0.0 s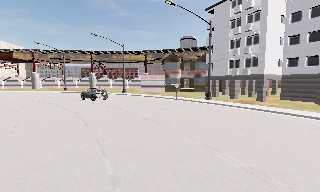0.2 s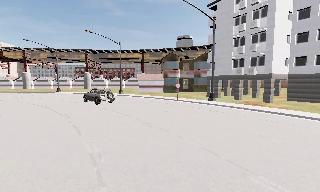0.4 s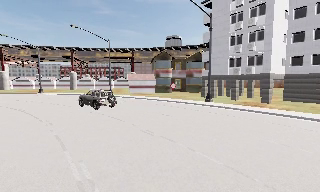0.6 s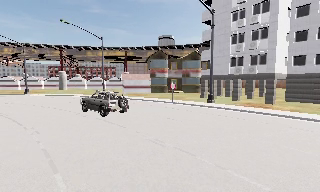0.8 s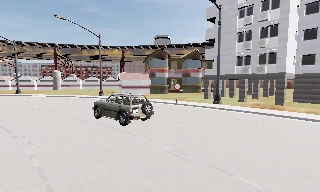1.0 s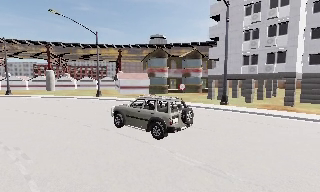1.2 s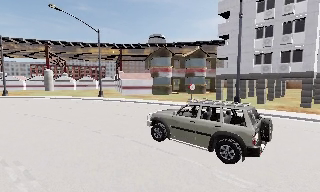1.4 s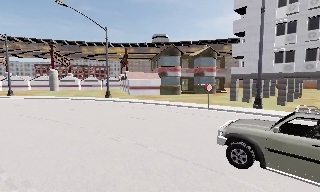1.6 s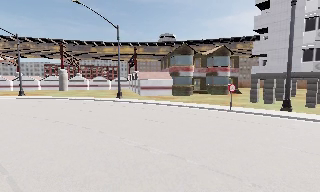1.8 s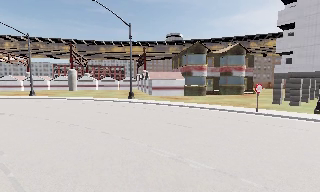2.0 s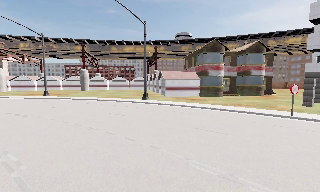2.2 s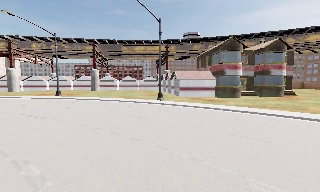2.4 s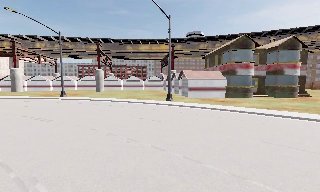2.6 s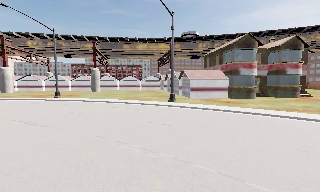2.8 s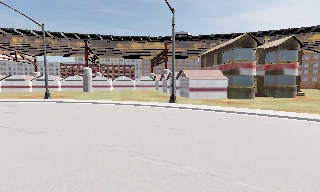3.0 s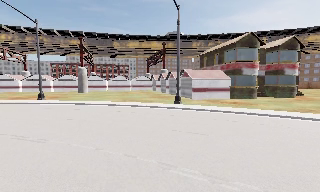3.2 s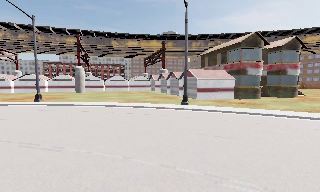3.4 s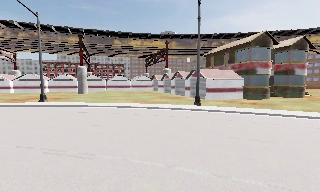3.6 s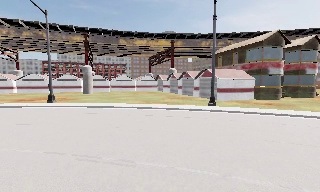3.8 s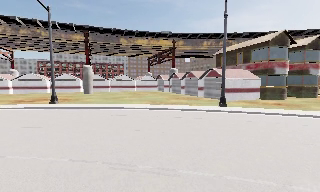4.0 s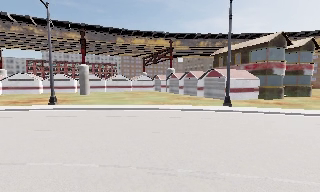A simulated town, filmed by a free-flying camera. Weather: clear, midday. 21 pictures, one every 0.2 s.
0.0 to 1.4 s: The camera pans to its right, which is clockwise from overhead, by about 10 degrees. It travels forward and to its left, about 11 m, so what stands in front looms larger.
1.4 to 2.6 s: The camera travels to its left and forward, about 9 m, so close, fixed things drift to the right.
2.6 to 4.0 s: The camera pans to its right, which is clockwise from overhead, by about 15 degrees. It travels to its left and forward, about 10 m, so close, fixed things drift to the right.
The film runs backward here.
